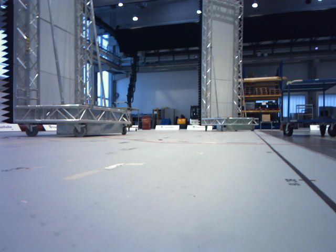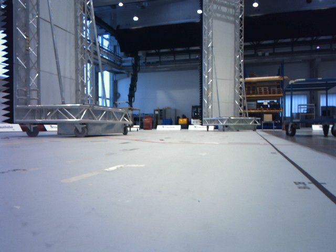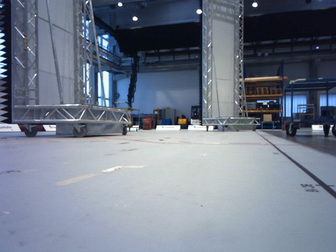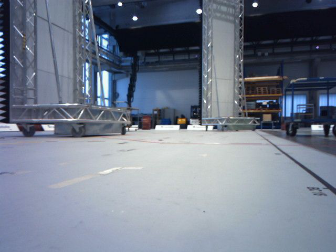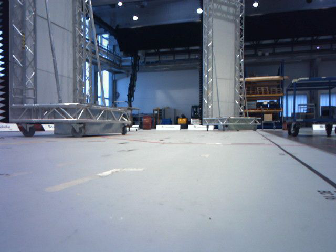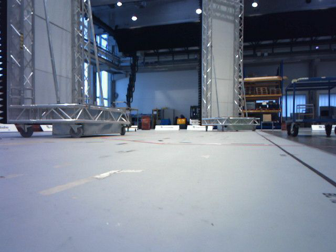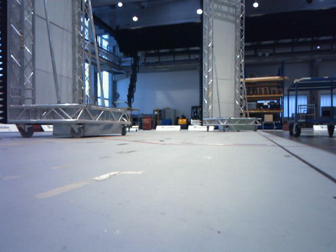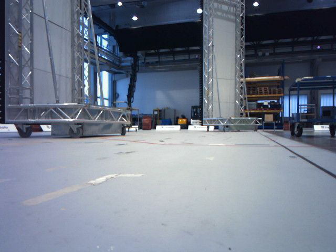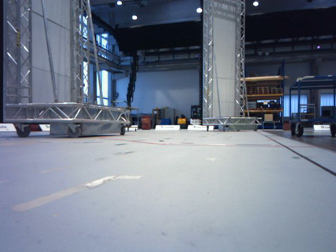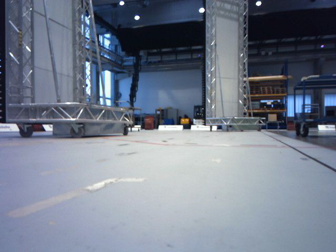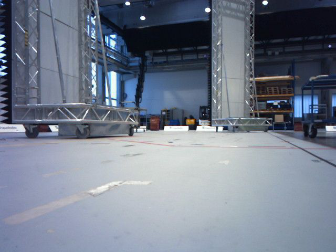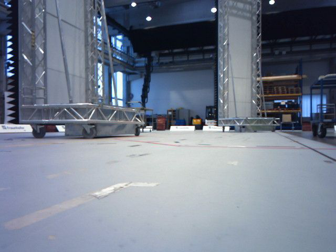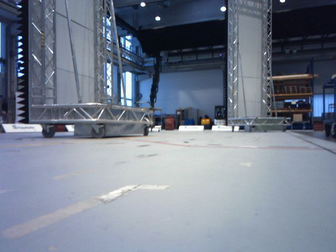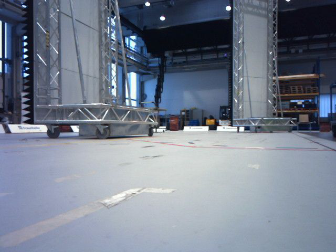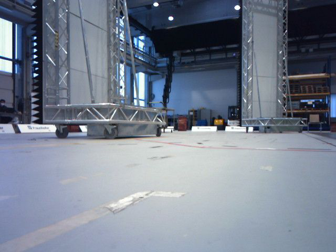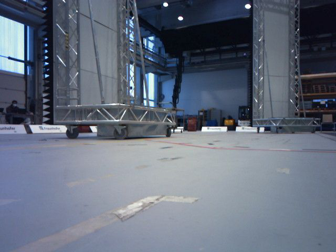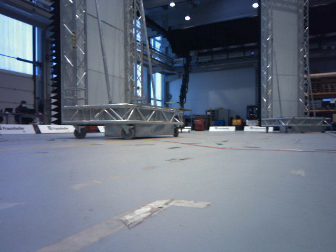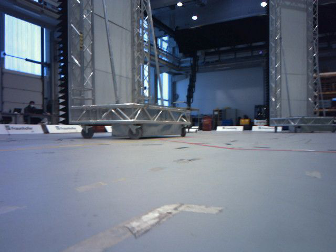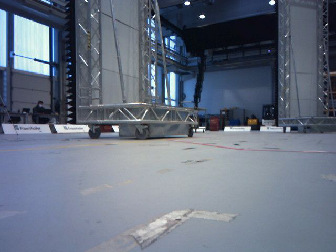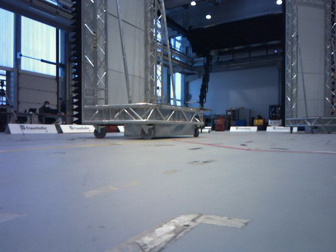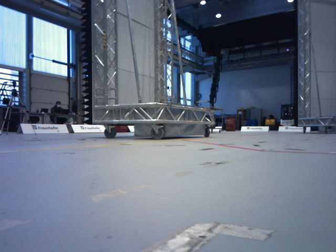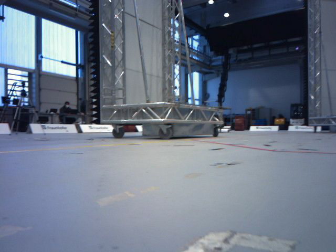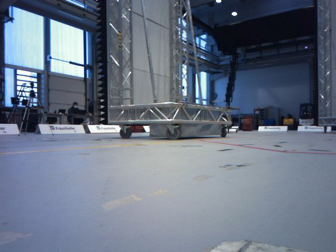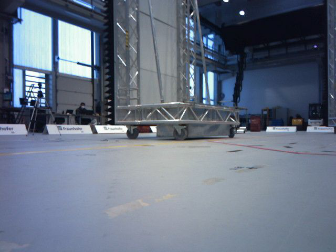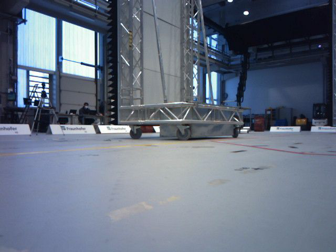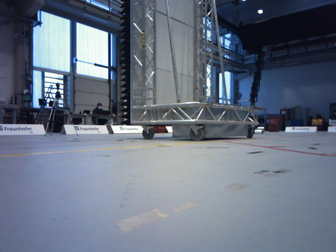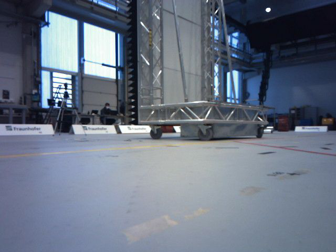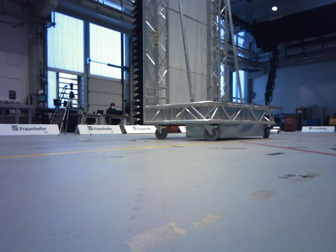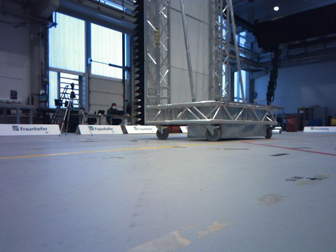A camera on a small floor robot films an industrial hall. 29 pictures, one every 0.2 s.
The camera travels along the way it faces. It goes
forward.
0.0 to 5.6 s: The camera swings to its left by about 25 degrees, and the scene slides to the right. It travels forward, about 1.2 m, so what stands in front looms larger.
The film runs forward here.
